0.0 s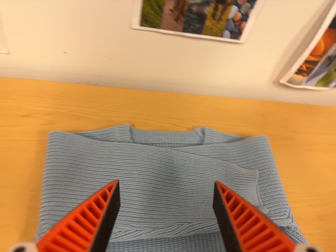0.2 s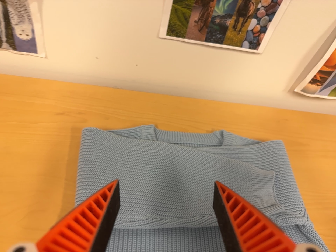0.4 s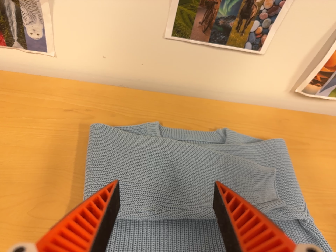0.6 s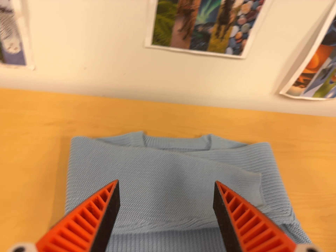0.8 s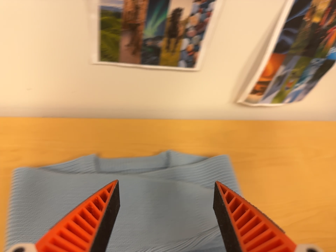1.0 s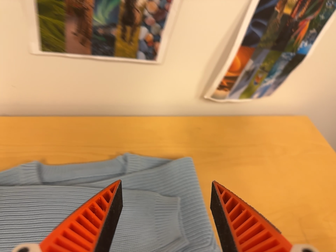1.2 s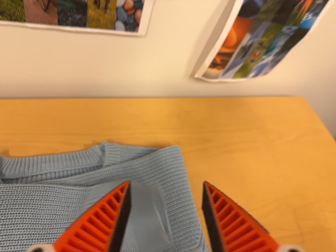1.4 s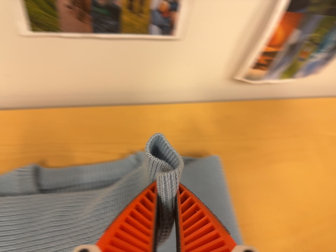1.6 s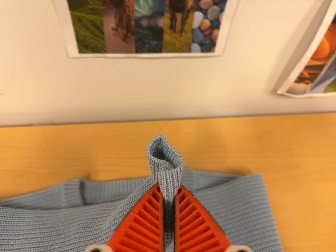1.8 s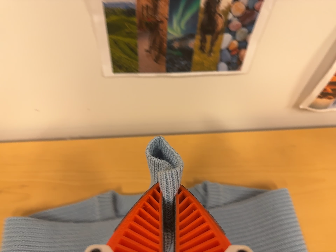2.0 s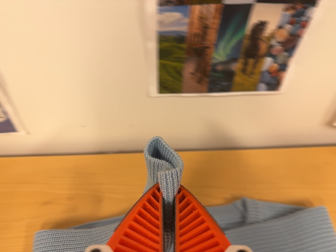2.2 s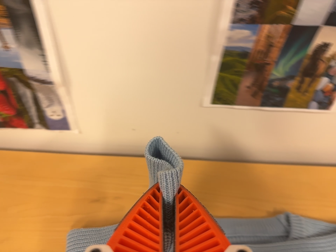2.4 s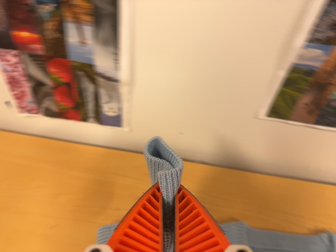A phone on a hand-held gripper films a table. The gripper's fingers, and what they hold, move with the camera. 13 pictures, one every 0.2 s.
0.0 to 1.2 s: The scene slides to the left, as the camera pans about 10 degrees to its right. It travels forward, to its right and toward the top of its view, about 12 cm, so what stands in front looms larger.
1.2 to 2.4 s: The camera swings to its left by about 25 degrees, and the scene slides to the right. It travels to its left, about 22 cm, so close, fixed things drift to the right. Its aim tips toward the top of its view by about 10 degrees, and the scene shifts downward. It rolls about its line of sight by about 10 degrees, and the scene rotates clockwise.
The film runs backward here.
